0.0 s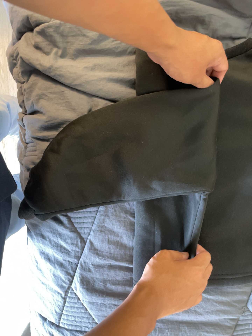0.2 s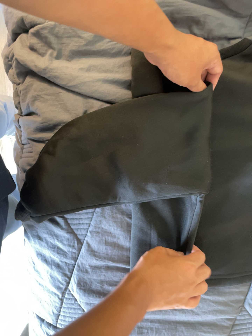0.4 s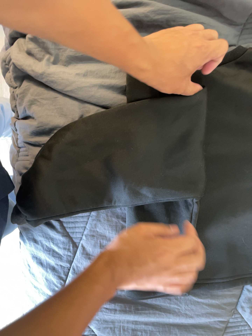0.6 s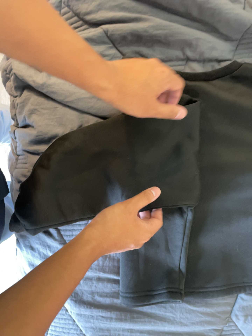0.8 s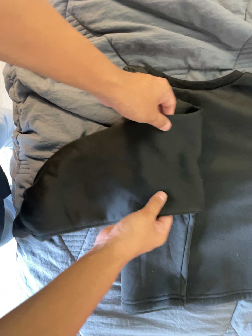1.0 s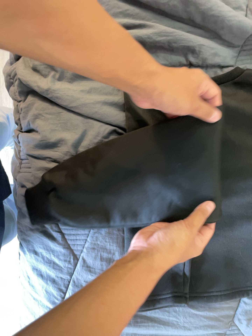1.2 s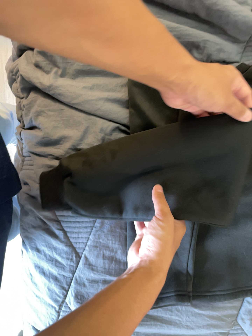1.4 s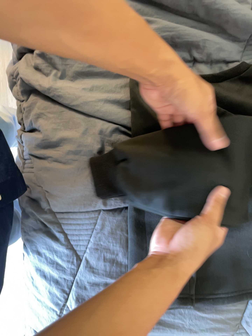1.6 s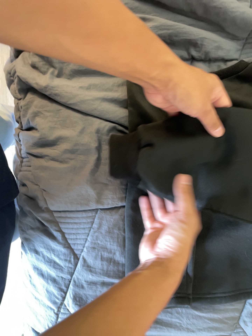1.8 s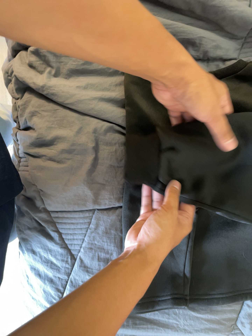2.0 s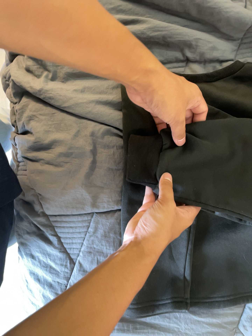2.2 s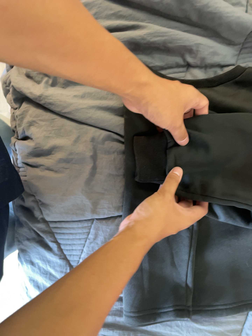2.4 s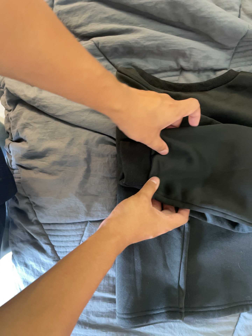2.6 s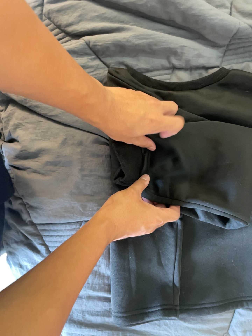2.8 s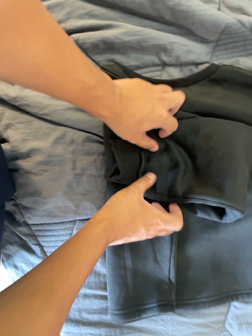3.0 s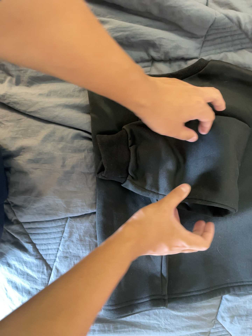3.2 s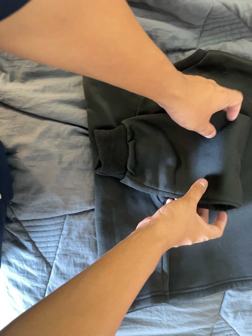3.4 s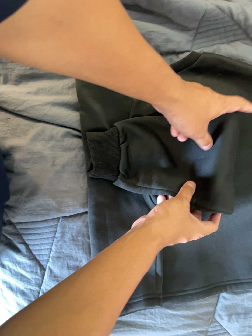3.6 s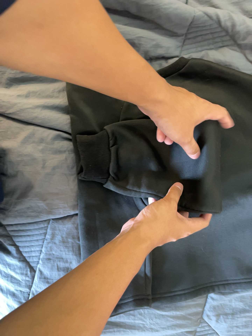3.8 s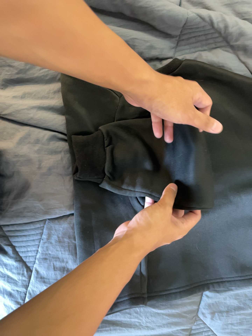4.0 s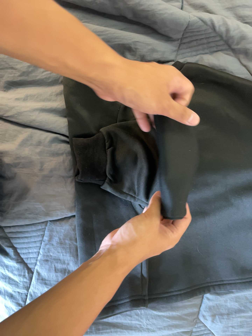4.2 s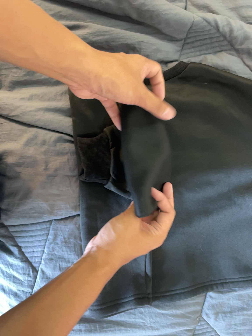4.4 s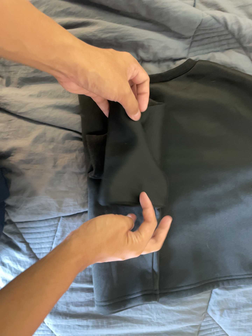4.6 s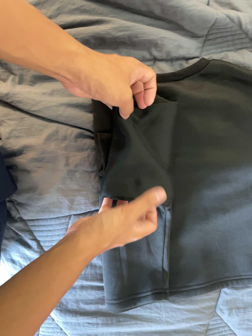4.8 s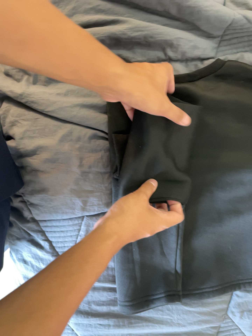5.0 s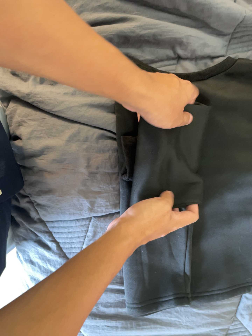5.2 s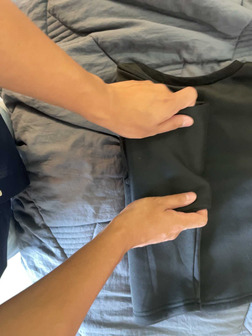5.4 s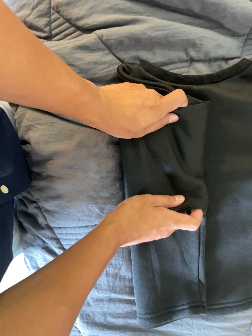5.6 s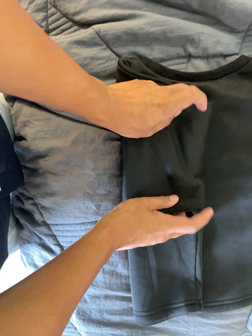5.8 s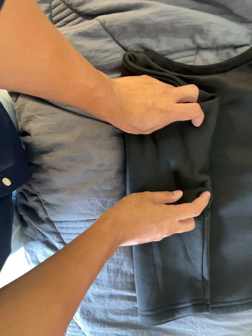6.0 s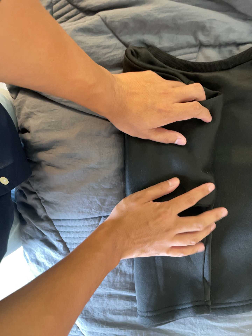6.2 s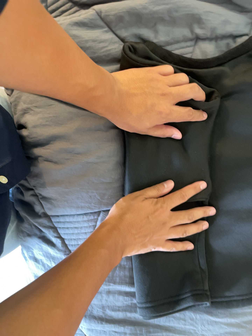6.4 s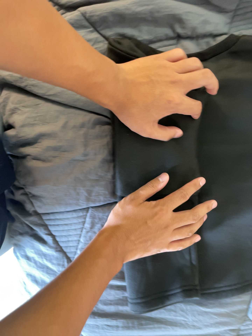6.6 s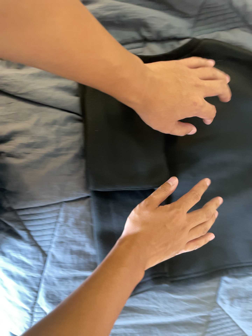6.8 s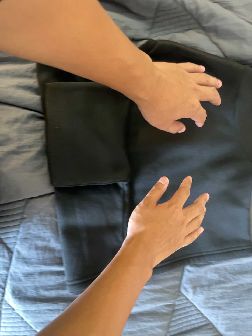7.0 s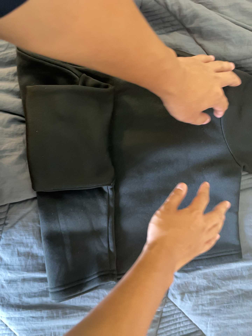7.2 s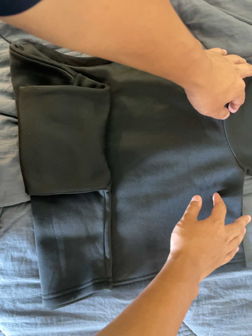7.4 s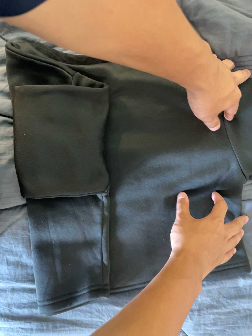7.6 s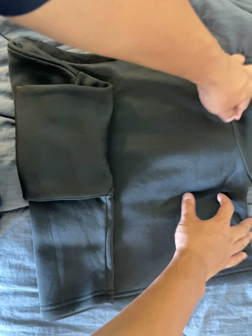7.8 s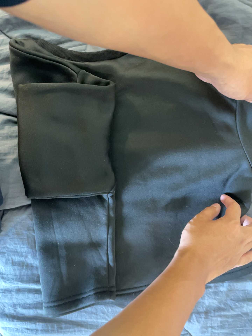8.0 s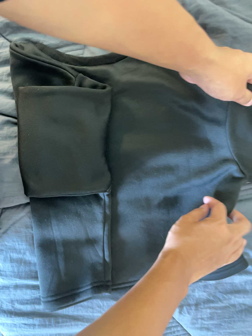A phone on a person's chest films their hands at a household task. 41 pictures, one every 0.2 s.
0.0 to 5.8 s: The camera travels toward the top of its view, about 6 cm, so close, fixed things drift downward.
5.8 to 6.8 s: The camera travels to its right and toward the bottom of its view, about 12 cm, so close, fixed things drift to the left.
6.8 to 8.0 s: The camera travels to its right, about 7 cm.
The film runs forward here.
